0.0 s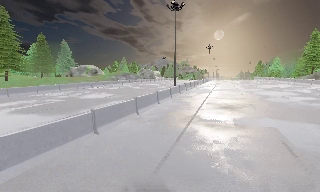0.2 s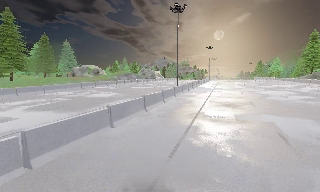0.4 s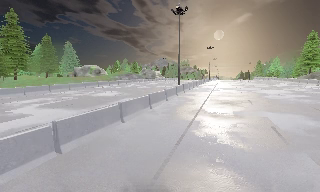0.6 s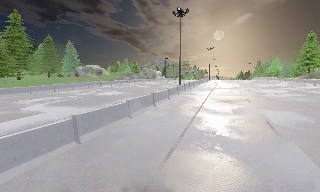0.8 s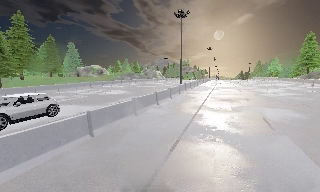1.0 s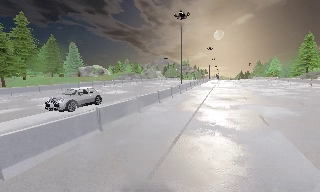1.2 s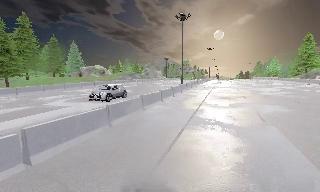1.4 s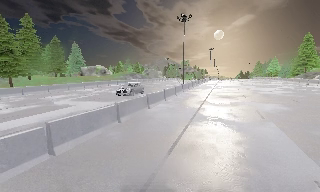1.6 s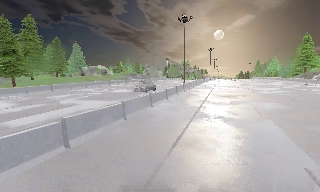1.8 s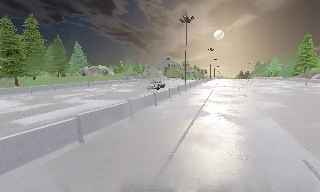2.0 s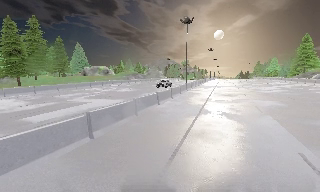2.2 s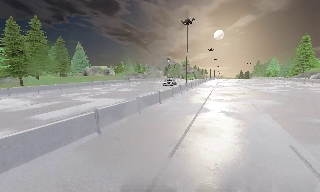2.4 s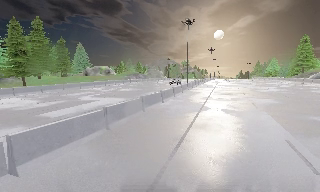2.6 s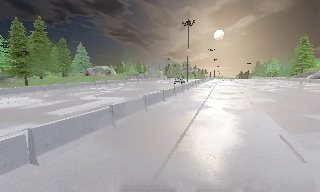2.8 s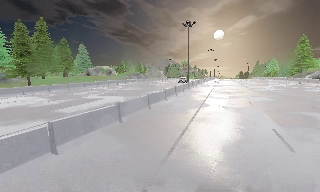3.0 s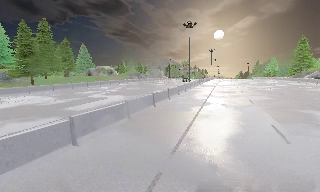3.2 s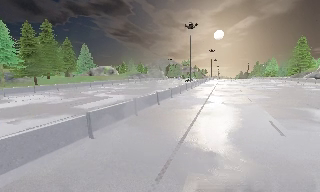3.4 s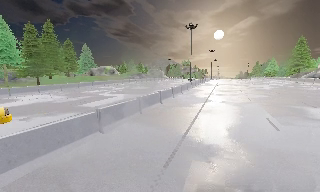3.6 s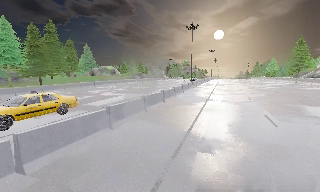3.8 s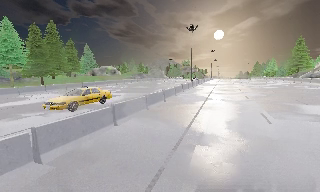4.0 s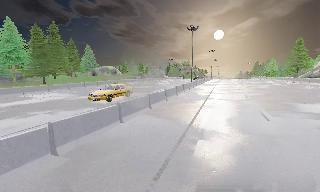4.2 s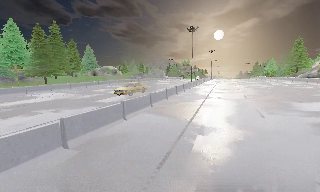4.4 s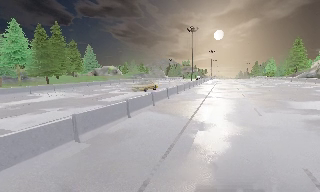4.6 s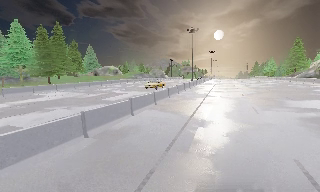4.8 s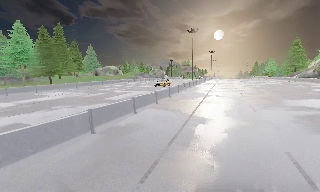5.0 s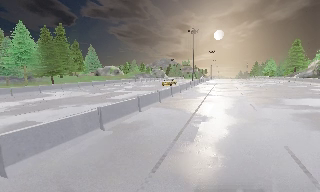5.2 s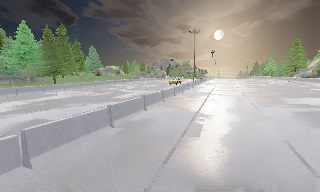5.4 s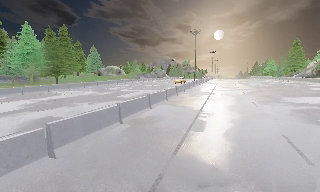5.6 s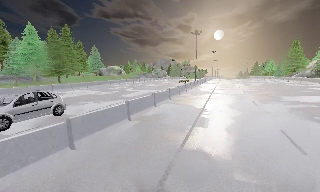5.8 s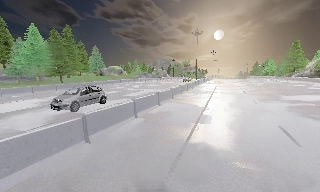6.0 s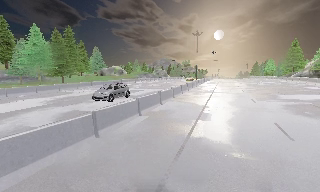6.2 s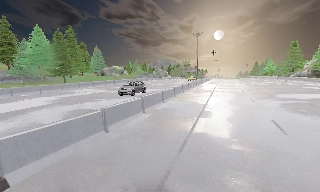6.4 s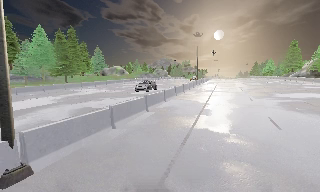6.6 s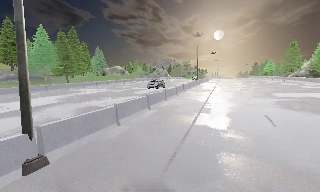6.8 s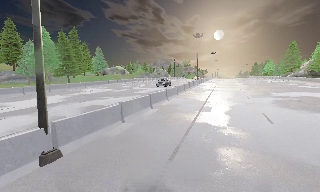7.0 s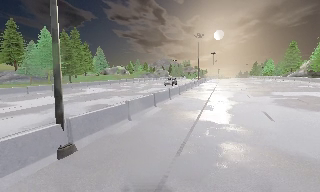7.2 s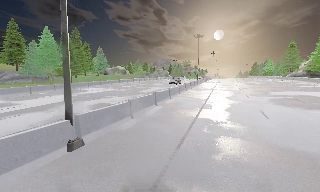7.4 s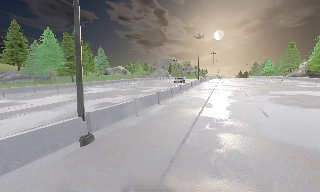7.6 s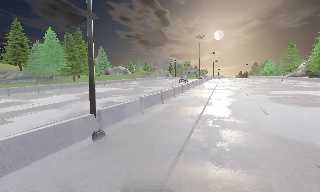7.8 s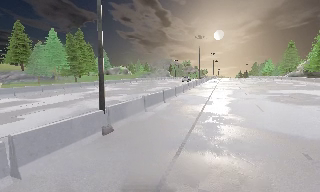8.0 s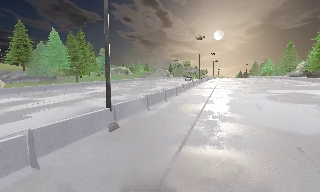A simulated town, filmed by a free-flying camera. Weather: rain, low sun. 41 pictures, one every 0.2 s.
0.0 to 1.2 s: The camera travels backward, about 4.5 m, so what stands in front gets smaller.
1.2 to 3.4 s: The camera travels backward and to its left, about 6 m, so what stands in front gets smaller.
3.4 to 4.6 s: The camera travels backward, about 3 m, so what stands in front gets smaller.
4.6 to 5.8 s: The camera travels backward and to its left, about 3 m, so what stands in front gets smaller.
5.8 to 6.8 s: The camera travels backward, about 2.5 m, so what stands in front gets smaller.
6.8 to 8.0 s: The camera travels backward and to its left, about 2.5 m, so what stands in front gets smaller.
The film runs backward here.
